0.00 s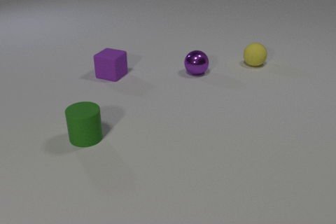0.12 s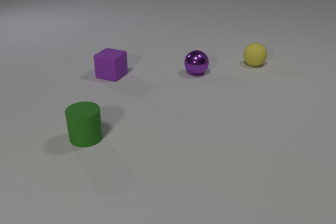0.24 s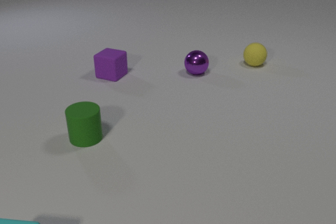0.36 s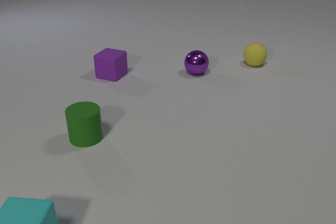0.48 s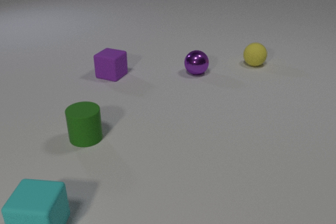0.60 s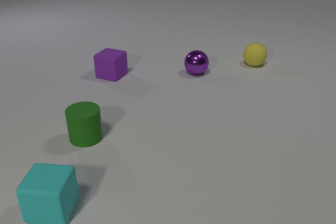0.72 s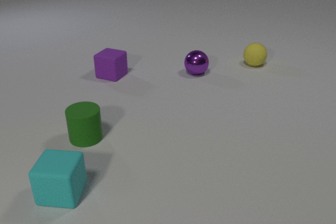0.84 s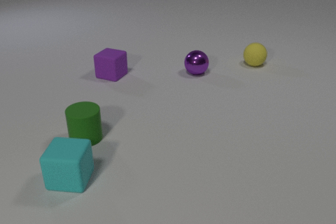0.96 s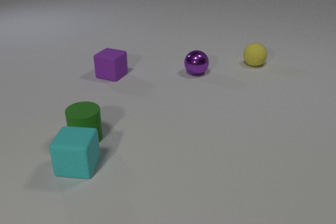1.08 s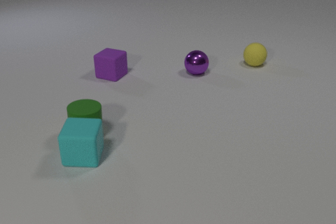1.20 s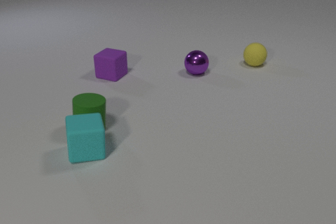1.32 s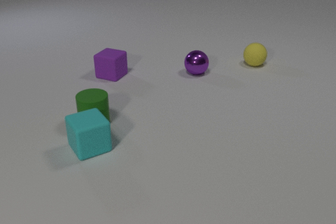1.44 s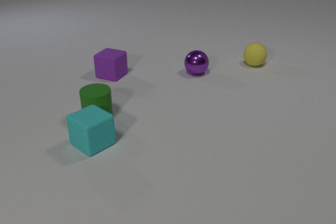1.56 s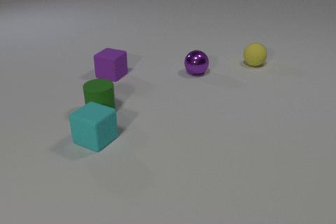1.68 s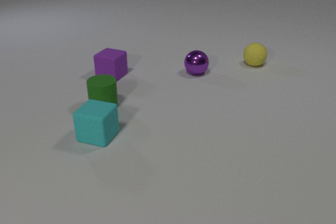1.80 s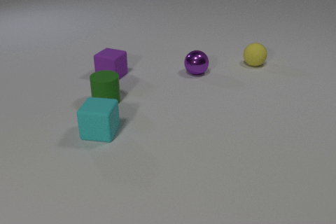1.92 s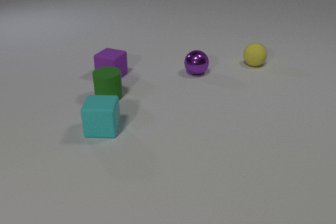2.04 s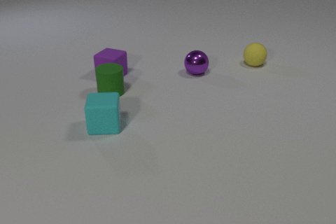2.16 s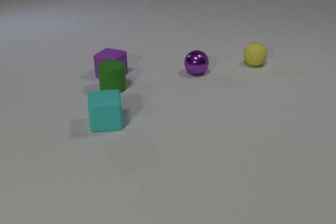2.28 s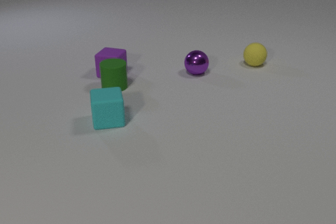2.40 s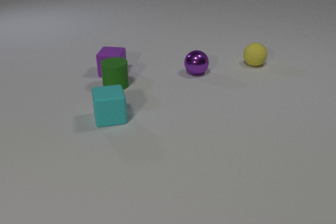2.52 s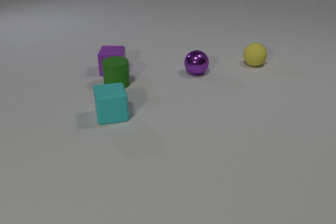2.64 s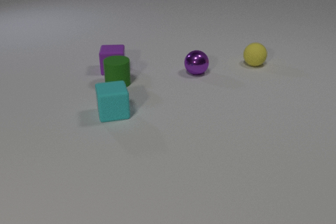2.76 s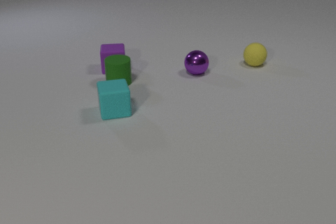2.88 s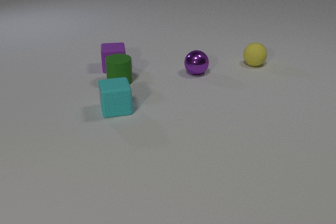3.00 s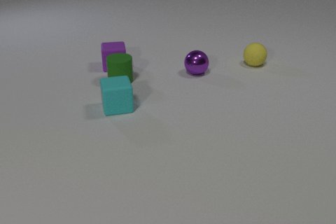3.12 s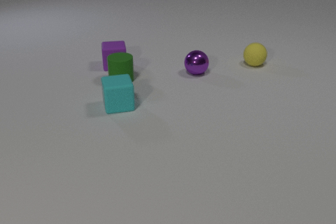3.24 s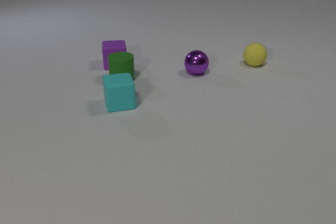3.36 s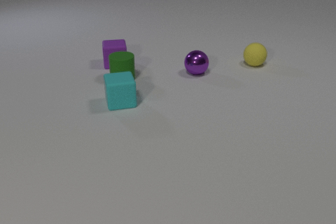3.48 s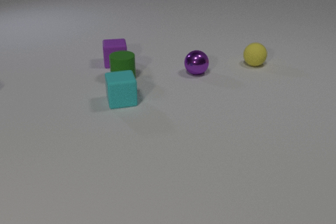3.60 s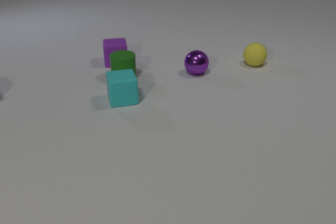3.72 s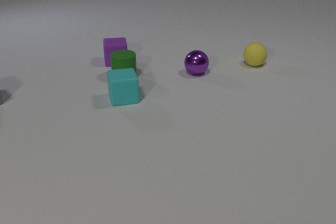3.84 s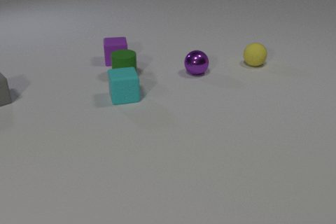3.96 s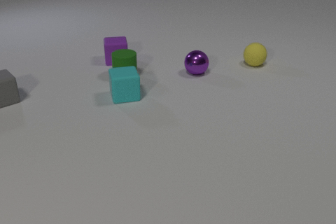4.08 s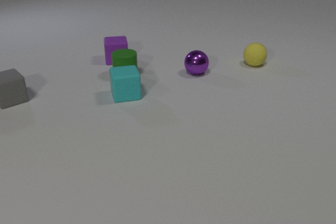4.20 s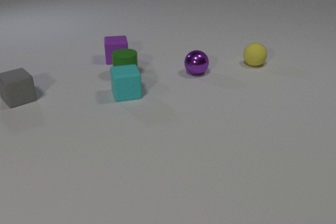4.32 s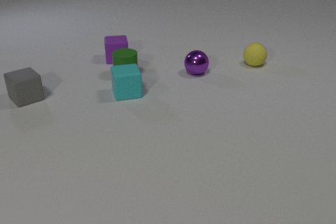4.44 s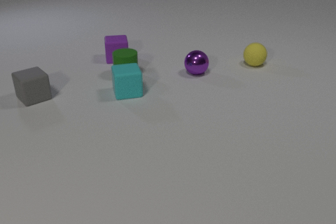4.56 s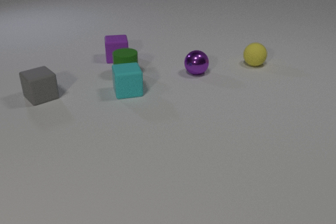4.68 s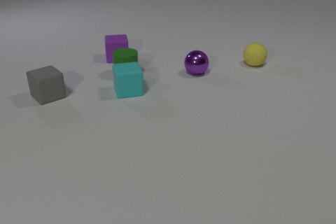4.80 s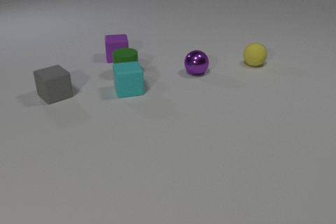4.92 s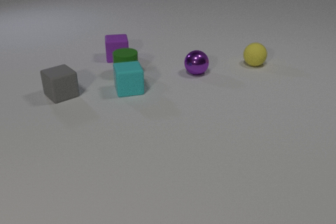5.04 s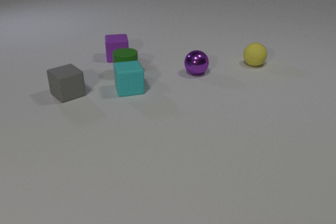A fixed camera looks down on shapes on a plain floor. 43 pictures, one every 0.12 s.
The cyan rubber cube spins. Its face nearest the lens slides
to the right.
The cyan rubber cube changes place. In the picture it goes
away from the camera.
0.00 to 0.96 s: The cyan rubber cube comes in at the bottom edge, slides away from the camera and to the right.
0.96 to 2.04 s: The cyan rubber cube slides away from the camera and to the right, spins counterclockwise seen from above by about 105 degrees, its near face sliding to the right. The green rubber cylinder slides away from the camera. The cyan rubber cube and the green rubber cylinder collide.
2.04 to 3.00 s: The cyan rubber cube slides away from the camera. The green rubber cylinder slides away from the camera. The purple rubber cube slides away from the camera, spins counterclockwise seen from above by about 30 degrees, its near face sliding to the right. The green rubber cylinder and the purple rubber cube collide.
3.00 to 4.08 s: The cyan rubber cube slides away from the camera. The green rubber cylinder slides away from the camera. The purple rubber cube slides away from the camera. The gray rubber cube comes in at the left edge, slides to the right.
4.08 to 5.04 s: The cyan rubber cube slides away from the camera. The purple rubber cube slides away from the camera. The gray rubber cube slides to the right.
What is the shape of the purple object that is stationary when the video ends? sphere.
Are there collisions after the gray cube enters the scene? no.
Are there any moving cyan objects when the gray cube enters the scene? yes.
